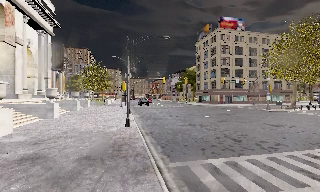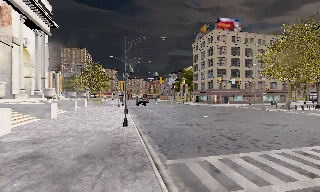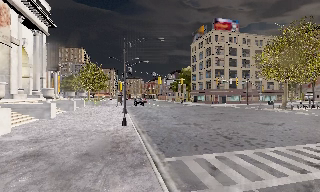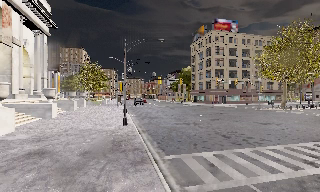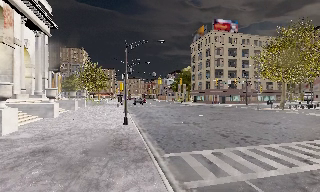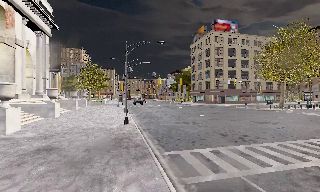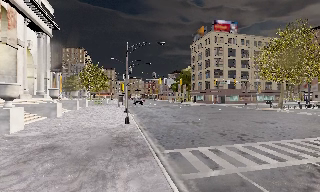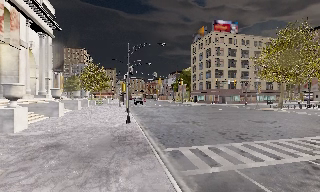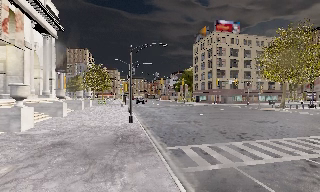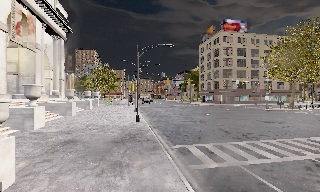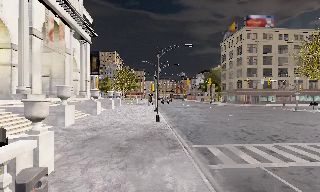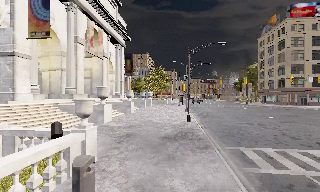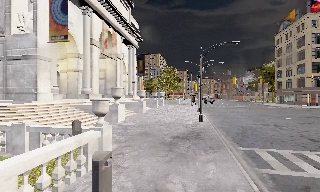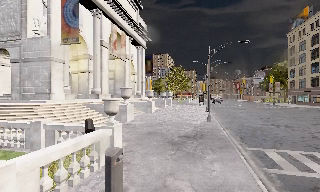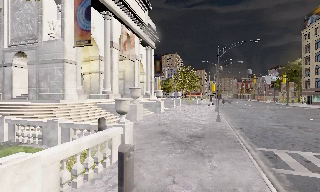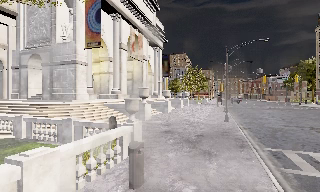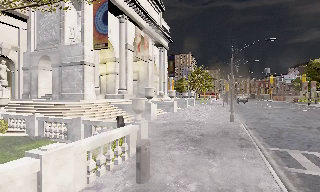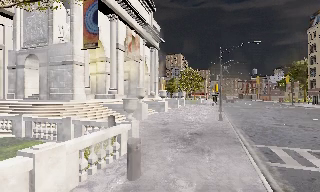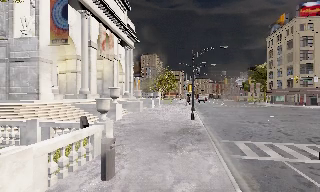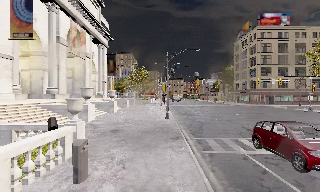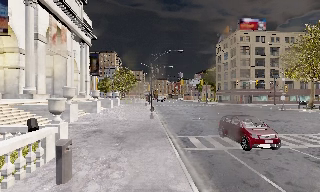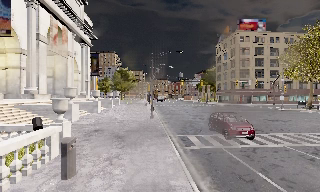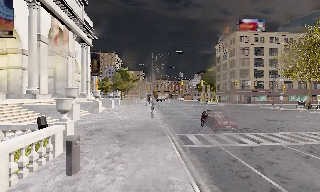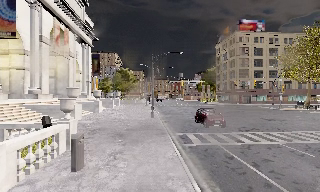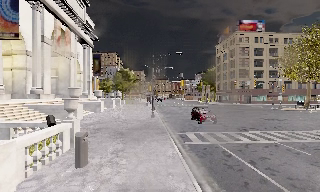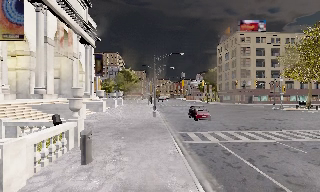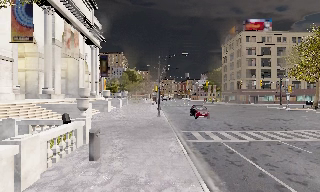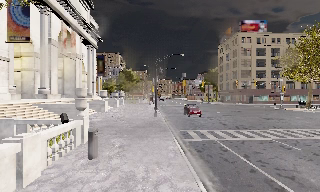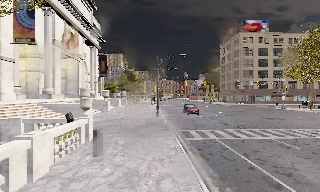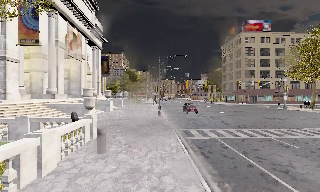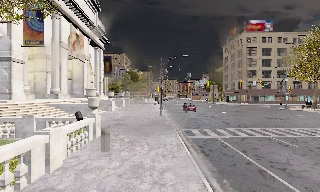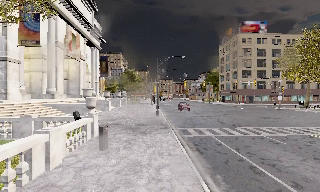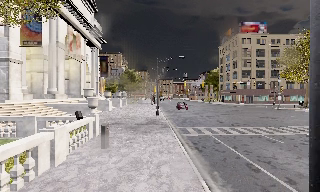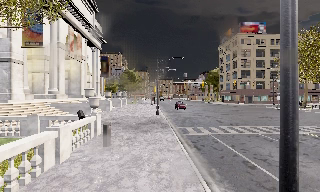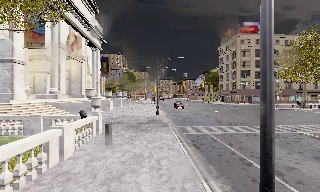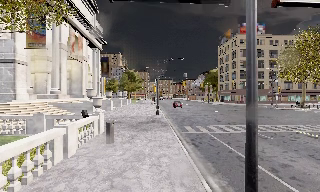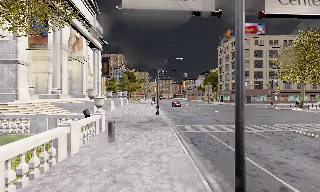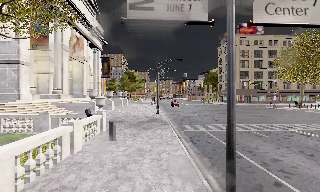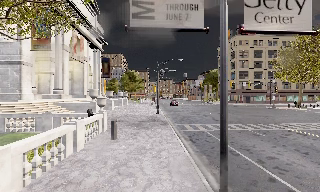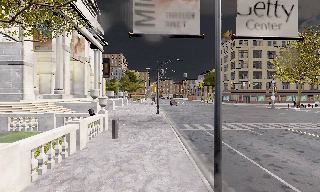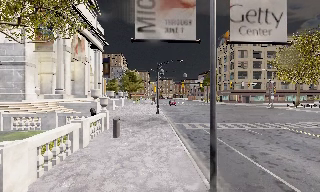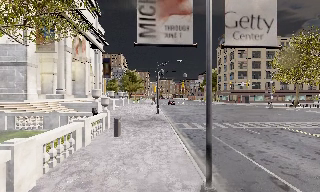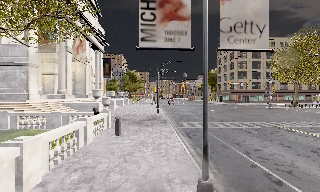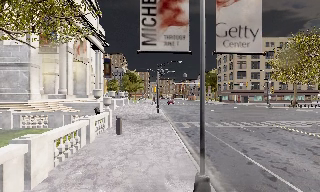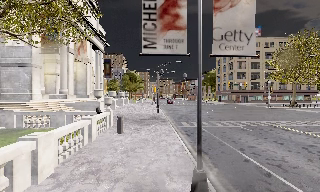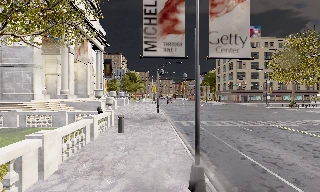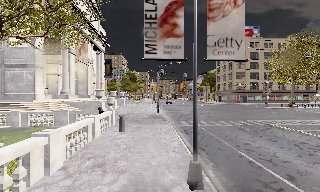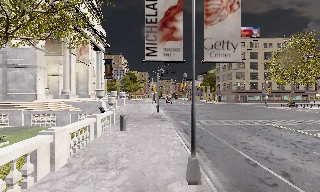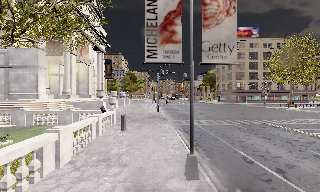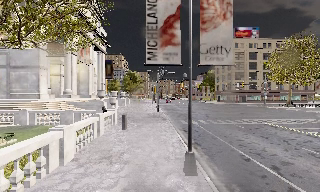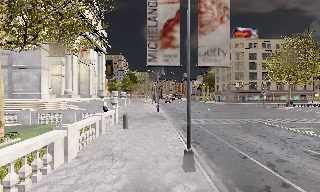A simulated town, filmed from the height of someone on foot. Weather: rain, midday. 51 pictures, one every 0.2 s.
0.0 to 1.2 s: The camera travels backward, about 1.5 m, so what stands in front gets smaller.
1.2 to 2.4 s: The camera swings to its left by about 25 degrees, and the scene slides to the right. It travels backward, about 1.5 m, so what stands in front gets smaller.
2.4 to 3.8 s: The camera swings to its right by about 10 degrees, and the scene slides to the left. It travels backward, about 1.5 m, so what stands in front gets smaller.
3.8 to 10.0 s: The camera travels backward, about 8 m, so what stands in front gets smaller.
The film runs backward here.
